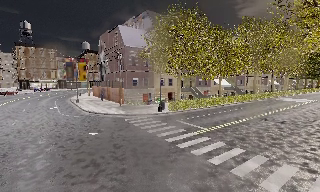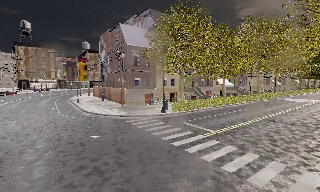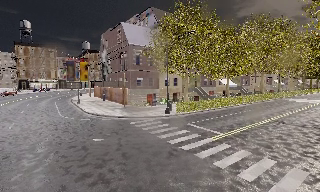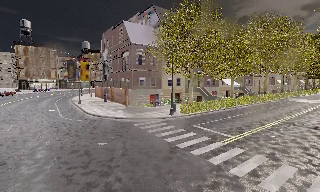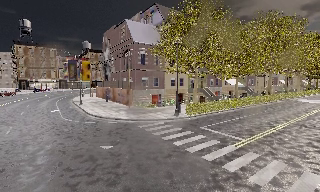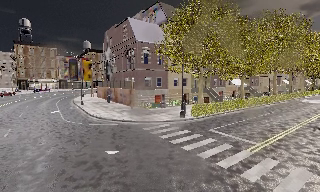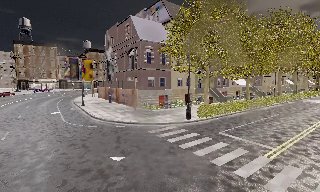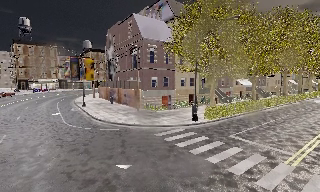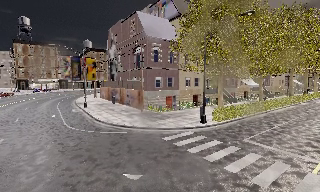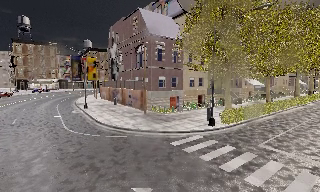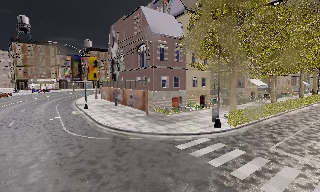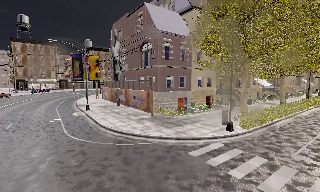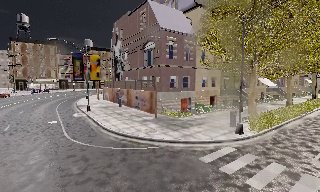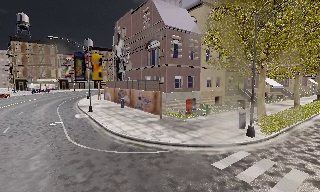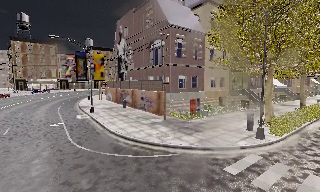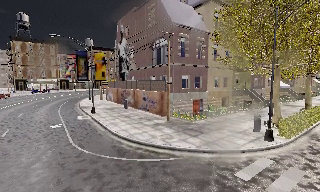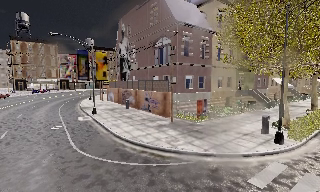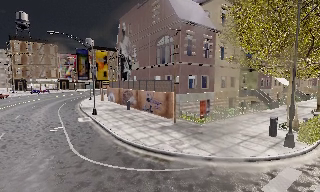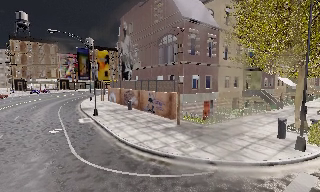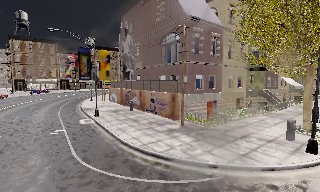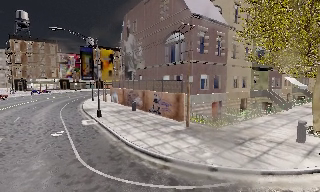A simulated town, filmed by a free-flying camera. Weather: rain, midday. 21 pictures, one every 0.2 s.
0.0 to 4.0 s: The camera travels forward and to its left, about 13 m, so what stands in front looms larger.
The film runs forward here.
